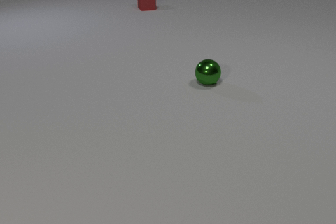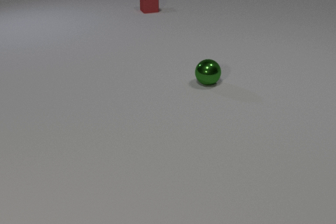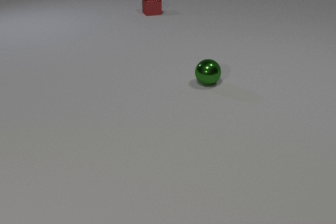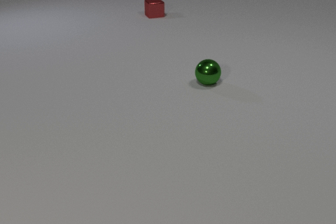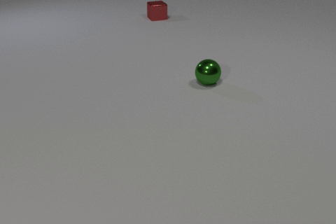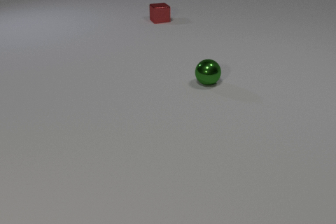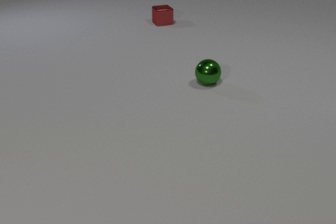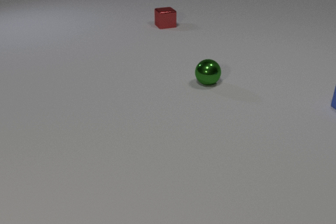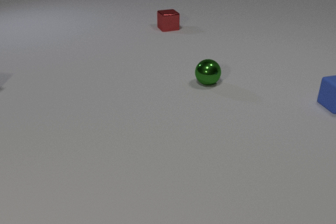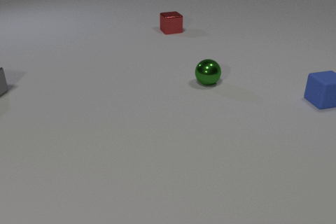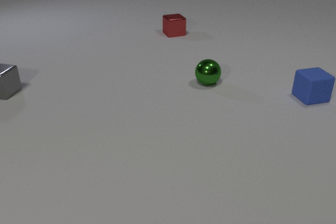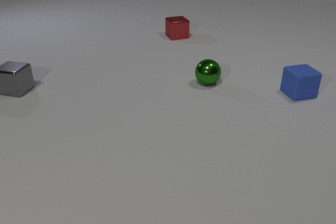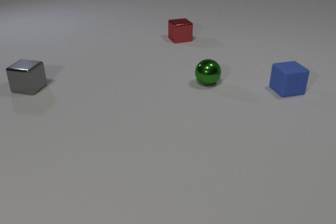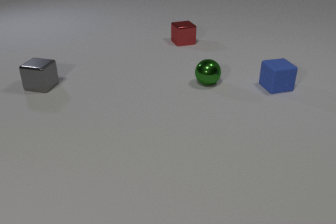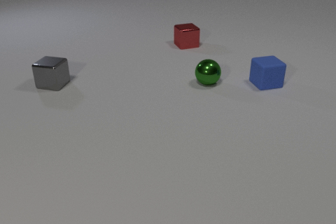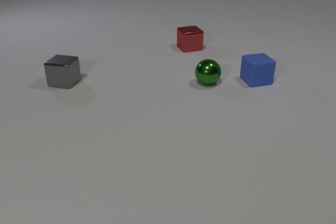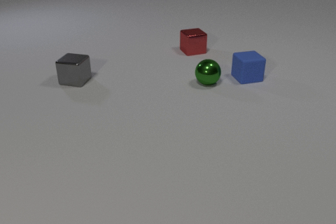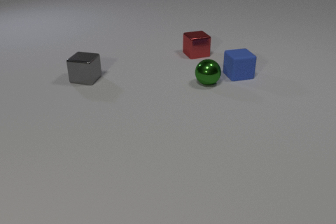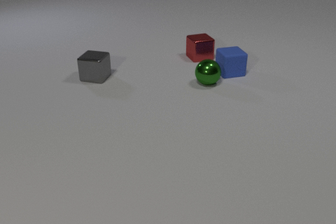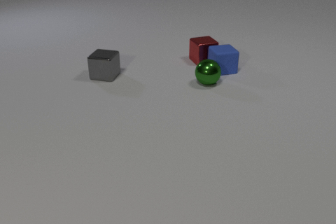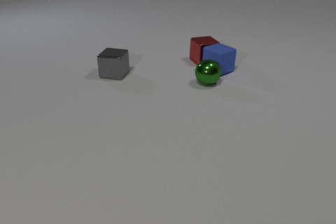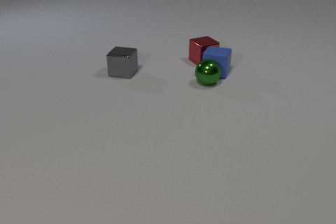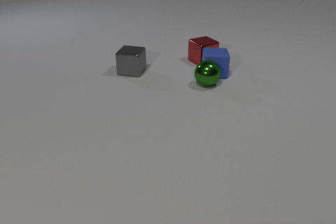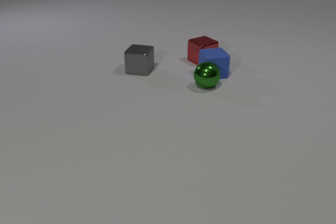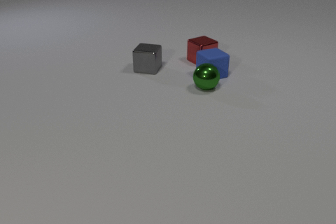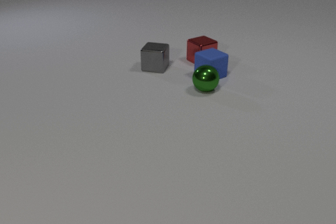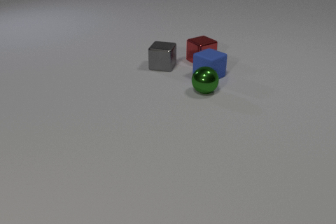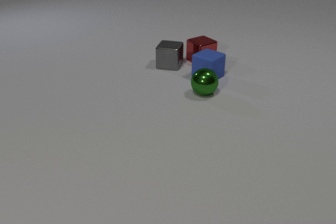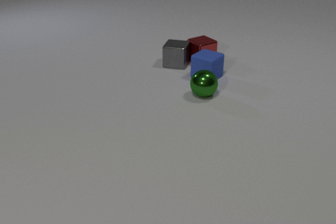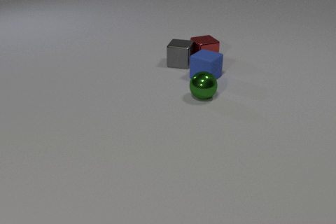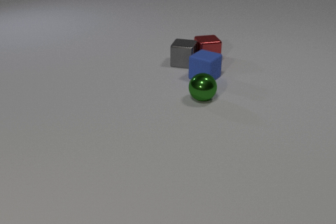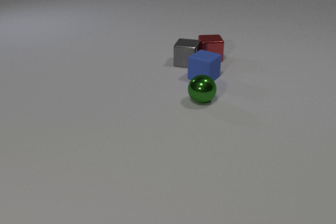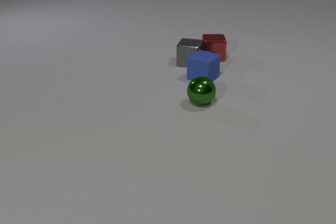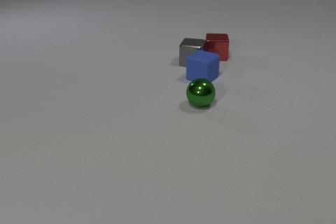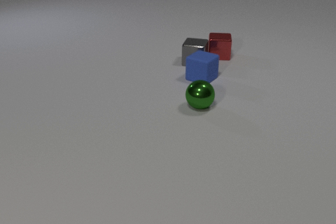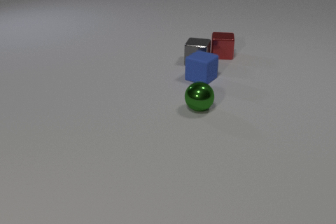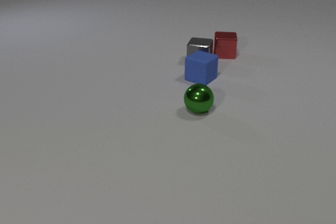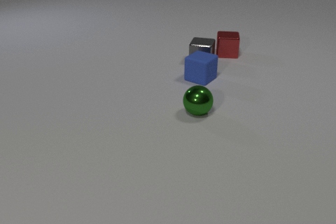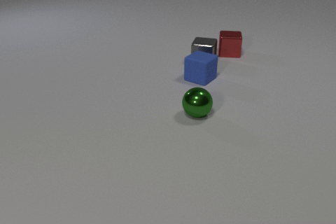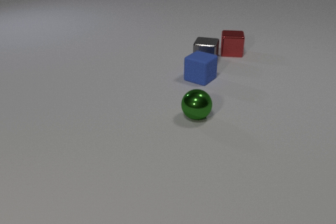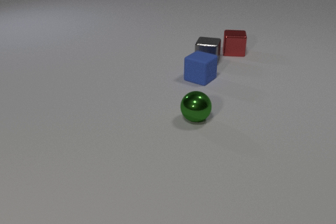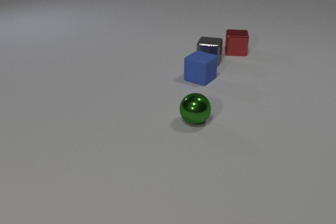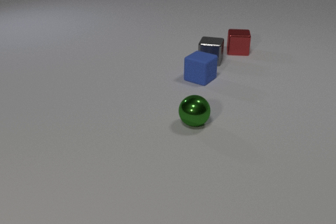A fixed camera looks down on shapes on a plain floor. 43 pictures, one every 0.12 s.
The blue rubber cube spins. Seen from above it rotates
counterclockwise.
The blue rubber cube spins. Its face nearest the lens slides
to the right.
0.00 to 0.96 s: The blue rubber cube comes in at the right edge, slides to the left. The red metal cube slides toward the camera.
0.96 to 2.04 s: The blue rubber cube slides to the left and away from the camera. The red metal cube slides toward the camera. The gray metal cube comes in at the left edge, slides to the right.
2.04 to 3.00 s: The blue rubber cube slides to the left, spins counterclockwise seen from above by about 120 degrees, its near face sliding to the right. The red metal cube slides toward the camera. The gray metal cube slides to the right. The green metal sphere rolls toward the camera. The blue rubber cube and the red metal cube collide. The blue rubber cube and the green metal sphere collide.
3.00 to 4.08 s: The blue rubber cube slides to the left and toward the camera. The red metal cube slides to the right and away from the camera, spins so that its near face slides to the left, clockwise seen from above. The gray metal cube slides to the right. The green metal sphere rolls toward the camera. The red metal cube and the gray metal cube collide.
4.08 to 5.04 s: The red metal cube slides to the right and away from the camera. The gray metal cube slides to the right. The green metal sphere rolls toward the camera.
How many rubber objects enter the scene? 1.
Are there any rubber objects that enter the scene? yes.
What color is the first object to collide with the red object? blue.
